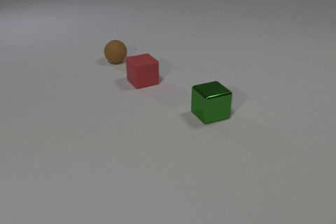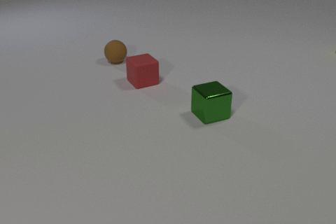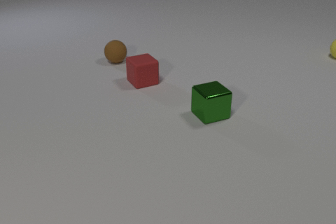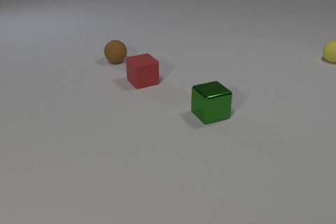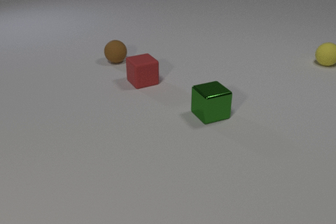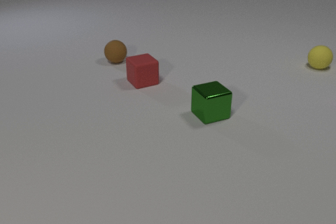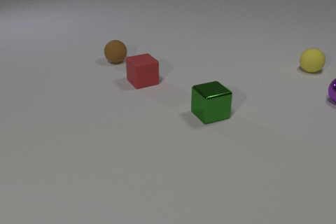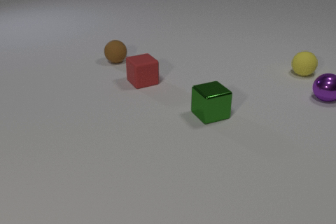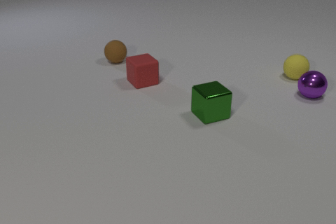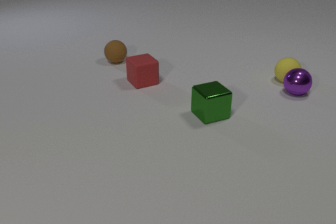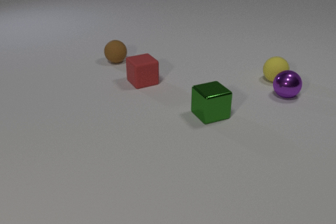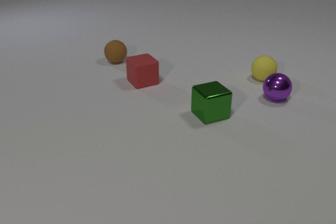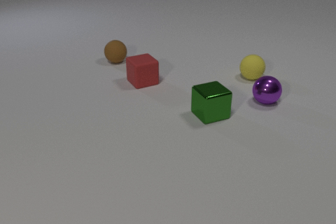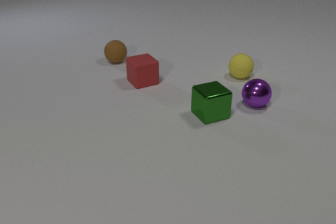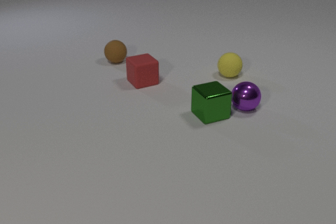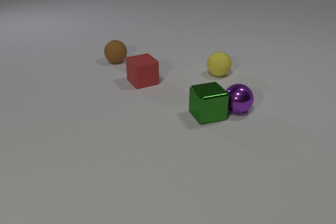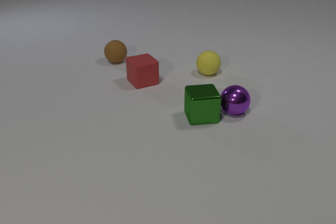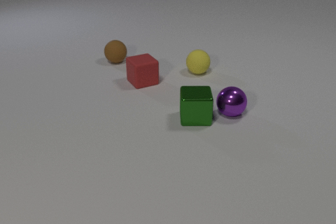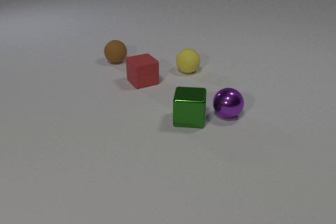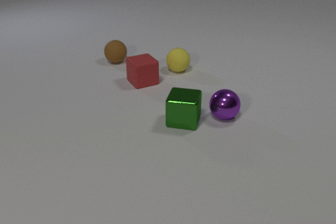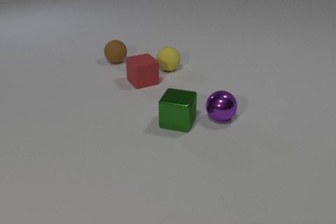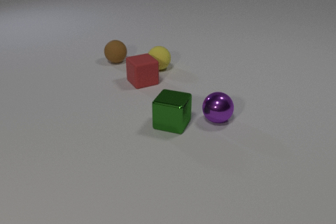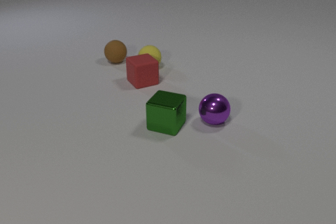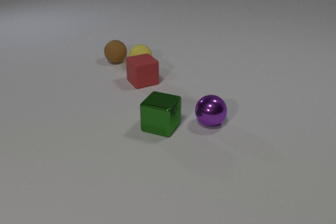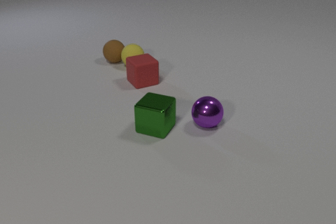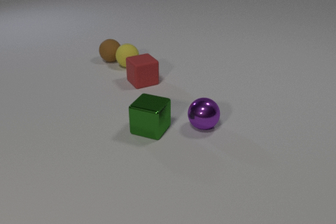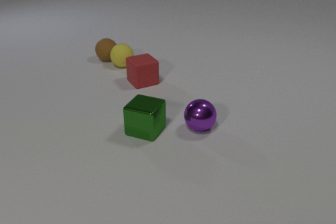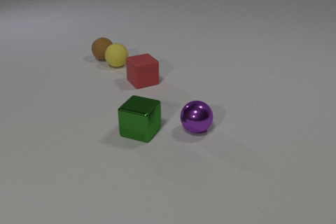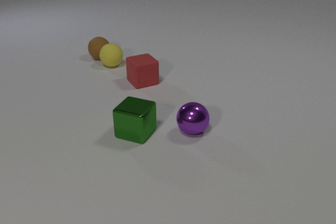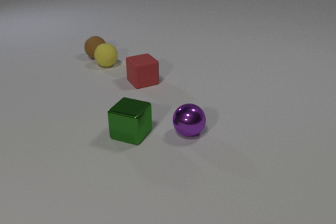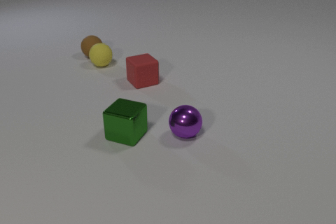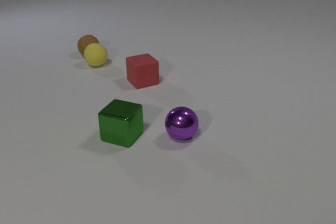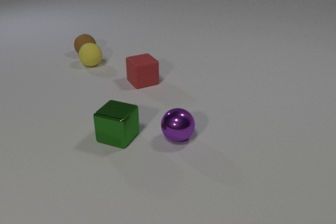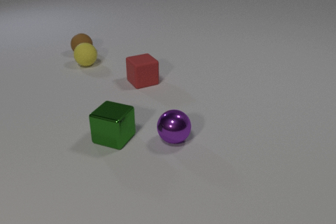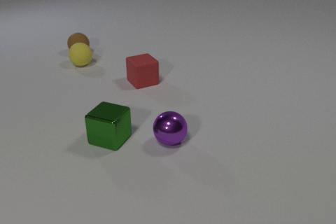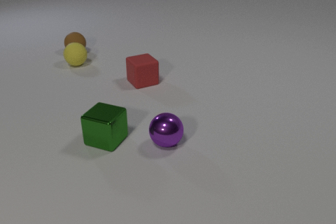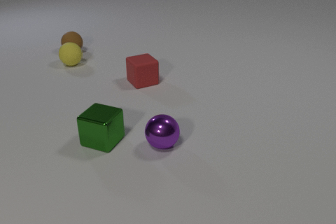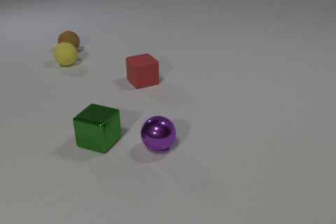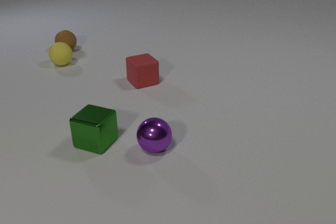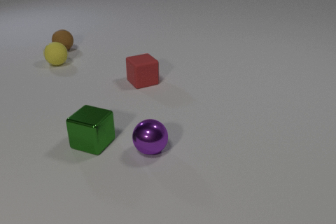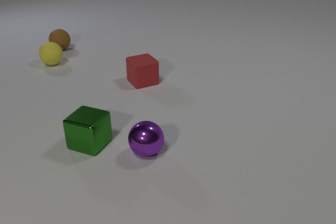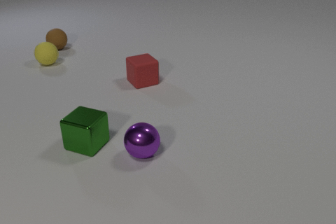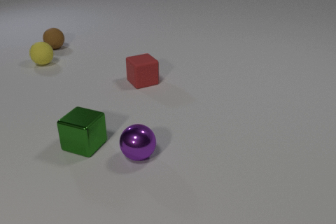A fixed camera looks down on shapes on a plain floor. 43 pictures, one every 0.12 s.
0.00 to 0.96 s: The purple metal sphere comes in at the right edge, rolls to the left. The yellow rubber sphere comes in at the right edge, rolls toward the camera and to the left.
0.96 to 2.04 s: The purple metal sphere rolls to the left and toward the camera. The yellow rubber sphere rolls to the left. The green metal cube slides to the left and toward the camera, spins so that its near face slides to the left, clockwise seen from above. The purple metal sphere and the yellow rubber sphere collide. The purple metal sphere and the green metal cube collide.
2.04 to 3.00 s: The purple metal sphere rolls toward the camera and to the left. The yellow rubber sphere rolls to the left. The green metal cube slides to the left and toward the camera, spins clockwise seen from above by about 30 degrees, its near face sliding to the left. The brown rubber sphere rolls to the left. The yellow rubber sphere and the brown rubber sphere collide.
3.00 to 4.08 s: The purple metal sphere rolls to the left and toward the camera. The yellow rubber sphere rolls to the left. The green metal cube slides to the left. The brown rubber sphere rolls to the left and away from the camera.
4.08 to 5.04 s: The purple metal sphere rolls to the left and toward the camera. The yellow rubber sphere rolls to the left. The green metal cube slides to the left. The brown rubber sphere rolls to the left and away from the camera.
How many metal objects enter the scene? 1.
What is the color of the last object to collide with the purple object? green.
How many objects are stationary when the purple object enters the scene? 3.
